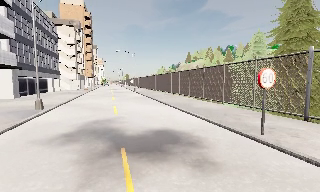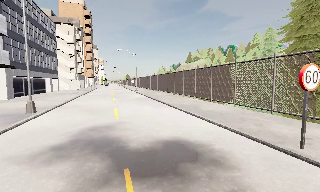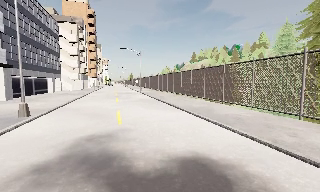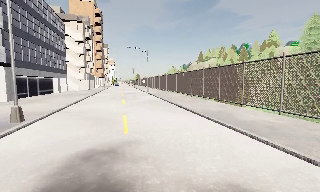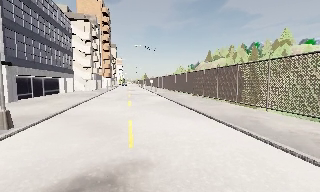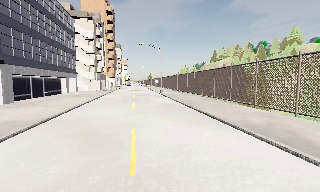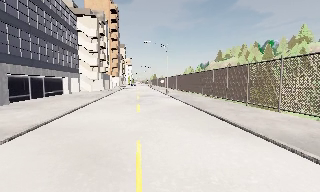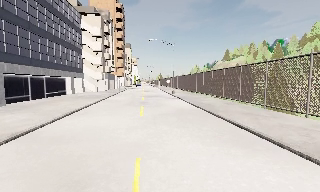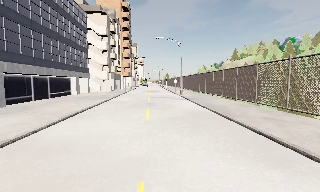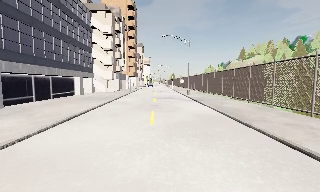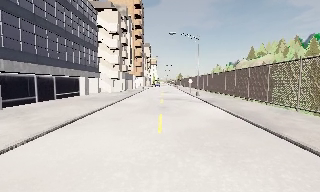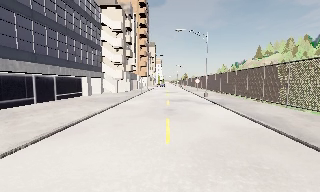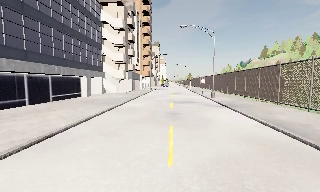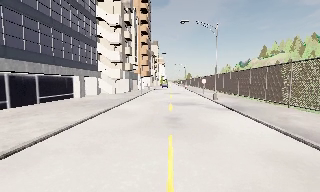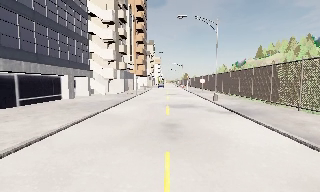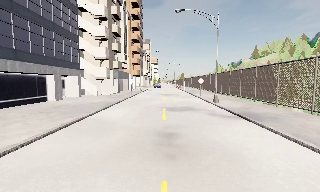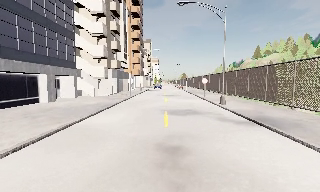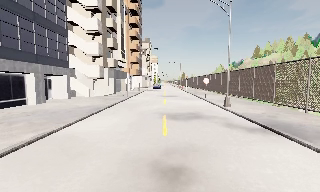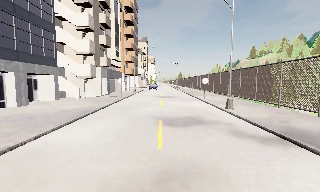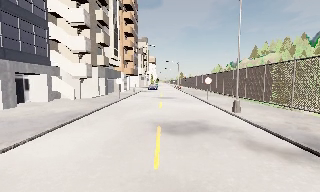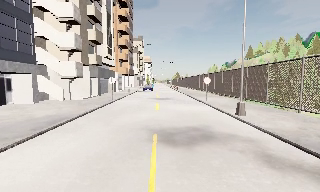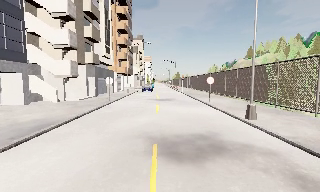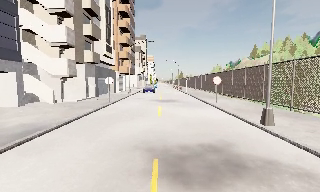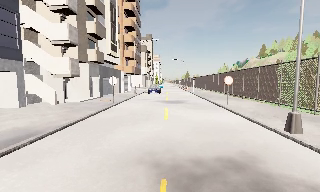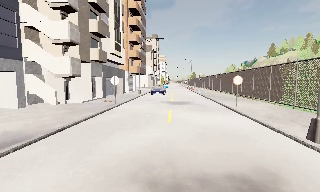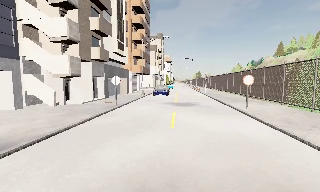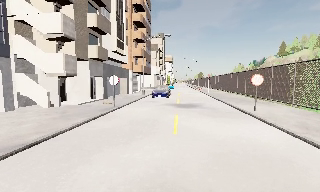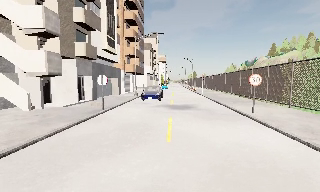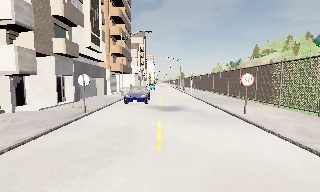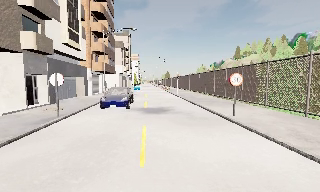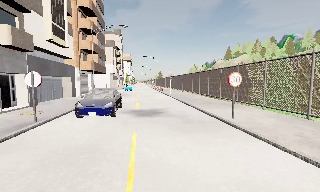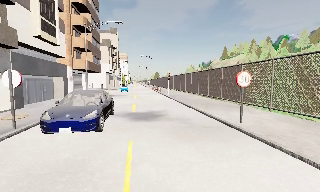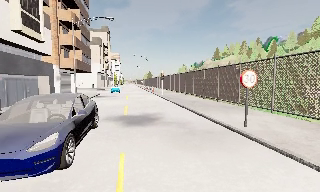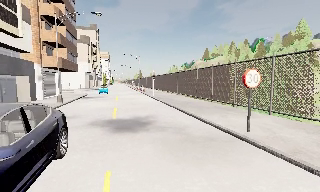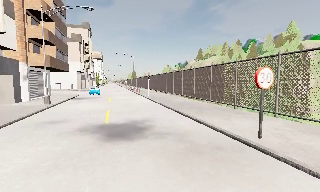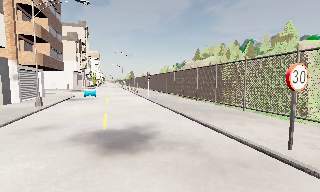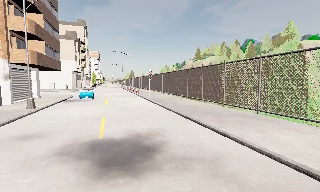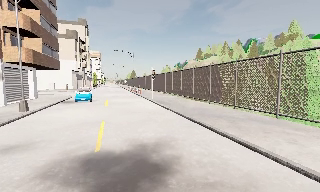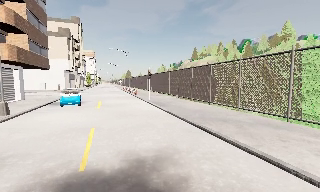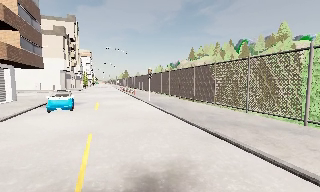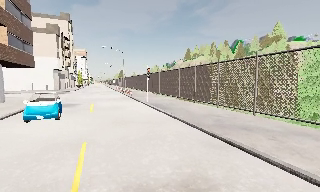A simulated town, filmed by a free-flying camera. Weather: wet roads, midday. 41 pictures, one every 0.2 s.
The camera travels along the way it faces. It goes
forward.
0.0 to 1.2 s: The camera travels forward, about 8 m, so what stands in front looms larger.
1.2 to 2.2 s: The scene slides to the right, as the camera pans about 10 degrees to its left. It travels forward, about 5 m, so what stands in front looms larger.
2.2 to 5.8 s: The camera travels forward, about 18 m, so what stands in front looms larger. It loses speed.
5.8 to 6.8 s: The camera swings to its right by about 10 degrees, and the scene slides to the left. It travels forward, about 4 m, so what stands in front looms larger.
6.8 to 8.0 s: The camera travels forward, about 5 m, so what stands in front looms larger.
The film runs forward here.
